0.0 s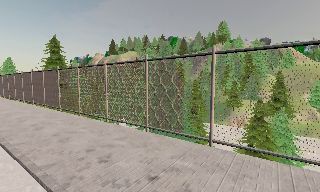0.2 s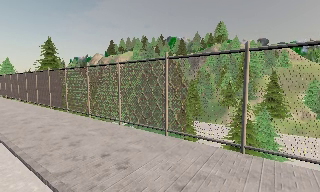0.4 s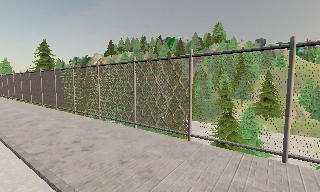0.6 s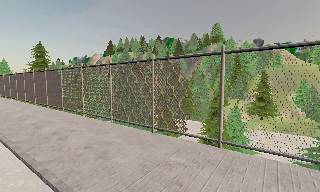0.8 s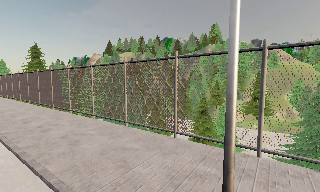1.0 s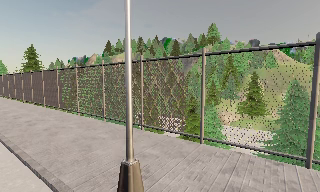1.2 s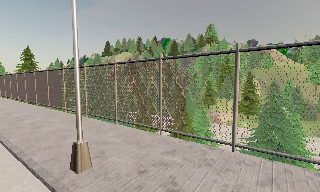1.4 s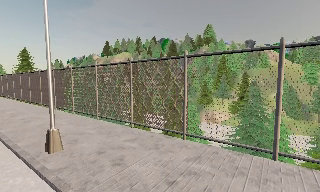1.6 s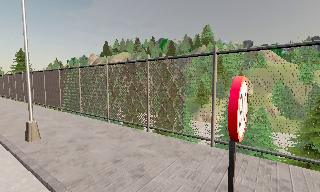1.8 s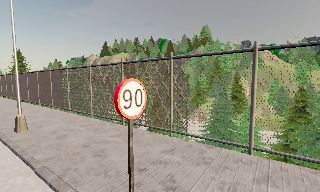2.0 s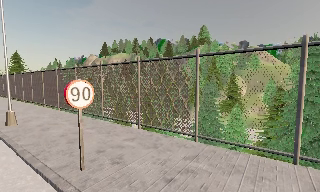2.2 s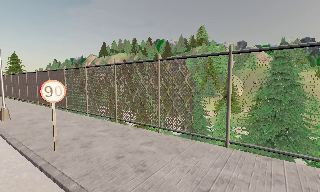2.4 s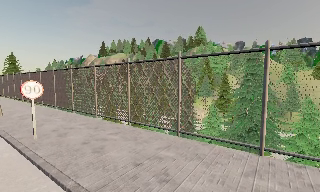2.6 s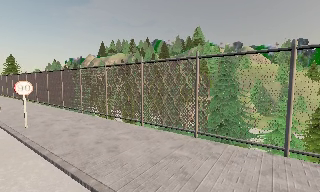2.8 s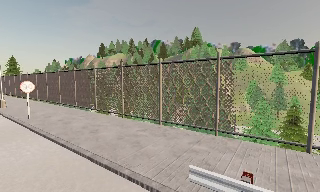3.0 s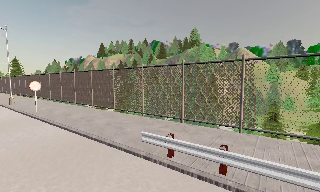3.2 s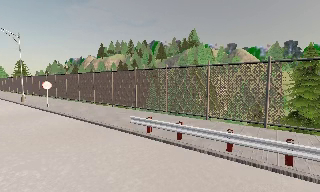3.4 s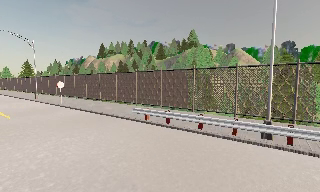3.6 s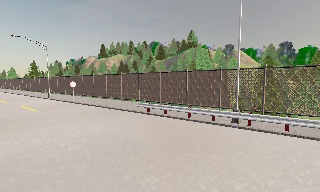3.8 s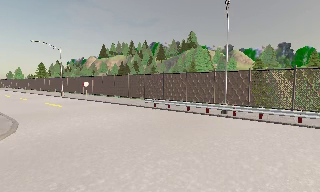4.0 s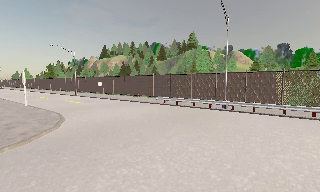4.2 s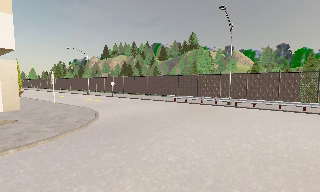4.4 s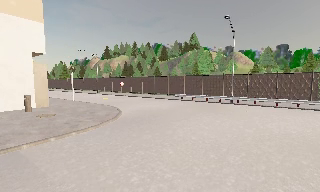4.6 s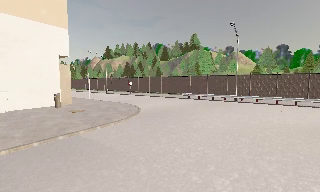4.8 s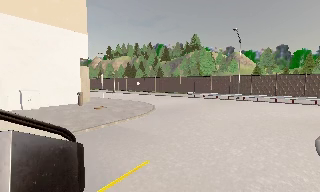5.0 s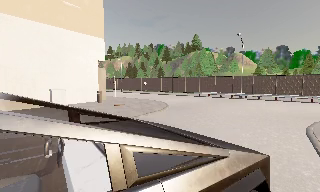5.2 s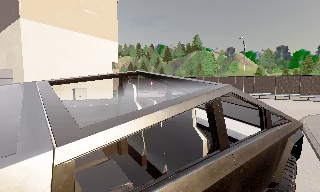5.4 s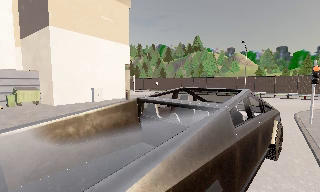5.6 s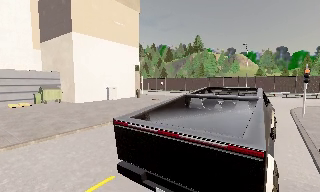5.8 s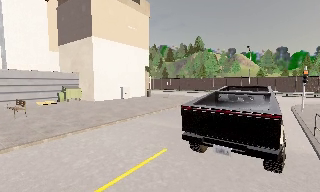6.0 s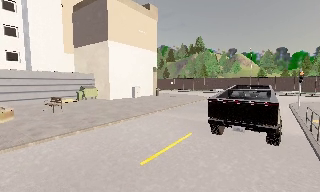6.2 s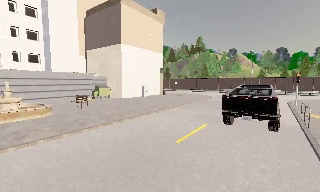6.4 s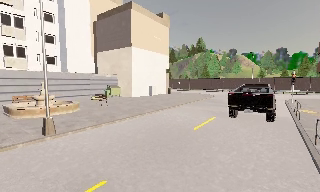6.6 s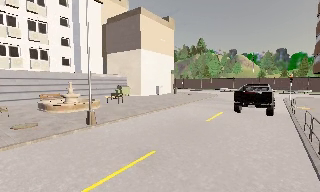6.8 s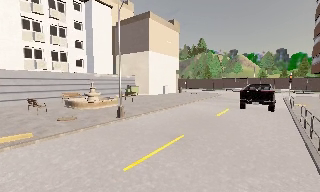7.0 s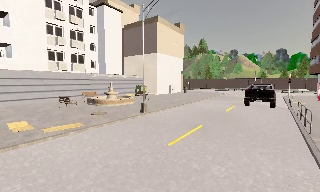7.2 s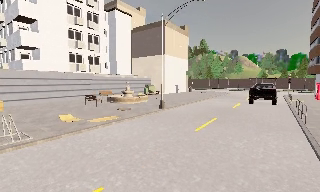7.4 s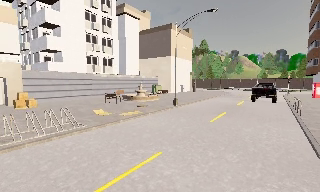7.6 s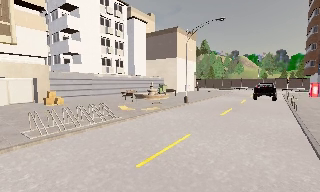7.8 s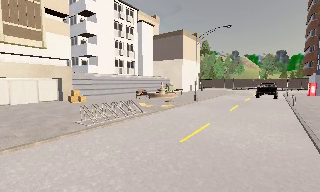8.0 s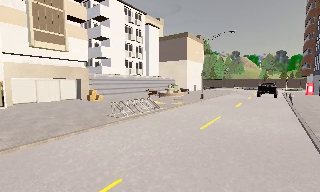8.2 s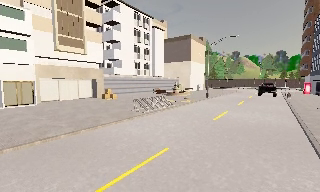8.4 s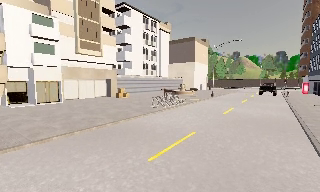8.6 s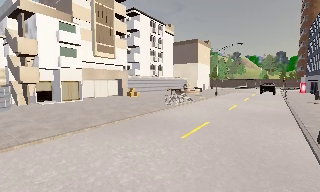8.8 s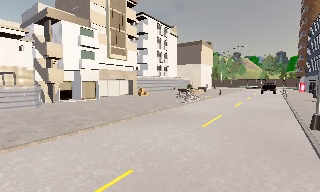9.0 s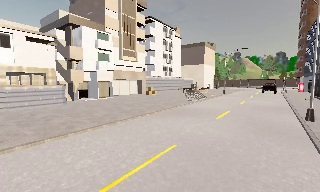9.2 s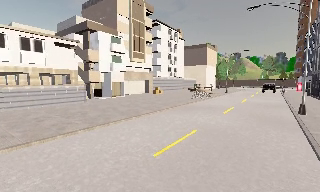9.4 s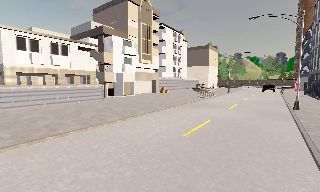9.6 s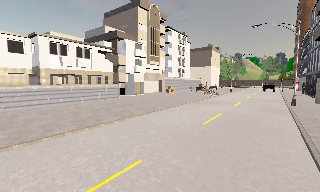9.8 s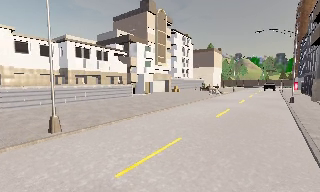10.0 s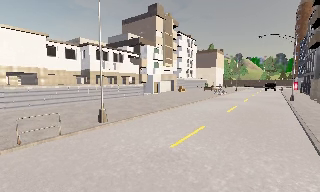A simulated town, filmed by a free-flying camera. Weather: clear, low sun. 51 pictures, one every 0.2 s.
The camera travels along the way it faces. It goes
backward.
0.0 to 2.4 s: The camera travels to its right and backward, about 20 m, so close, fixed things drift to the left.
2.4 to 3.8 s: The camera travels backward, about 15 m, so what stands in front gets smaller.
3.8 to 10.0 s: The camera travels backward and to its left, about 65 m, so what stands in front gets smaller.
The film runs backward here.
